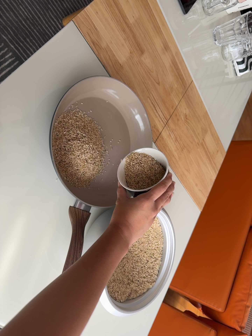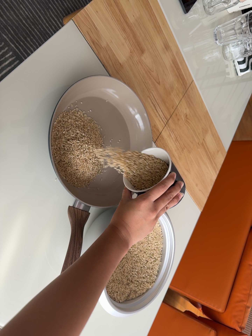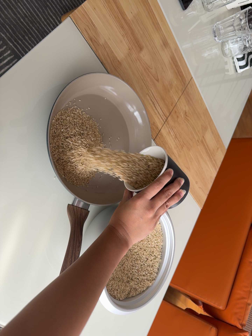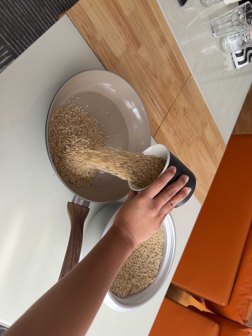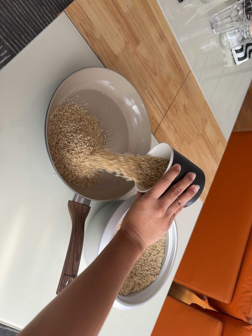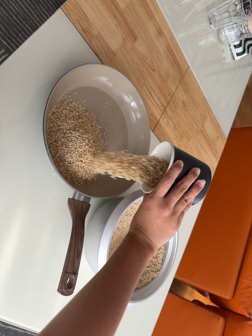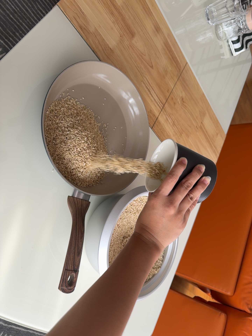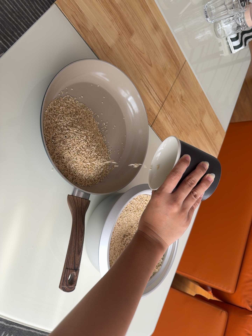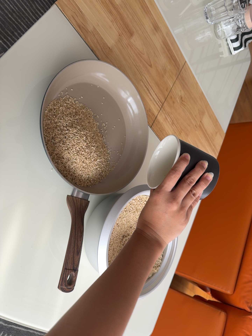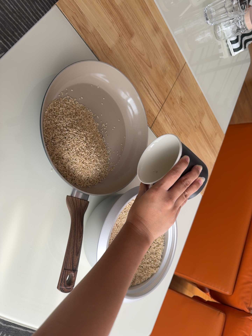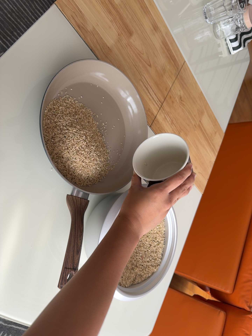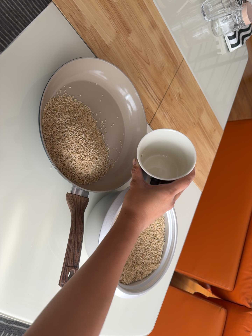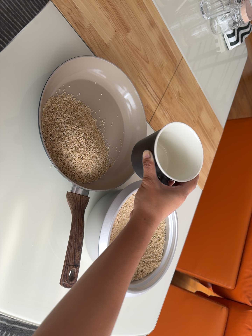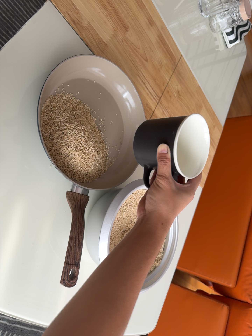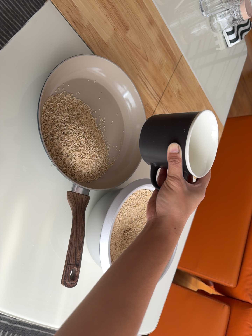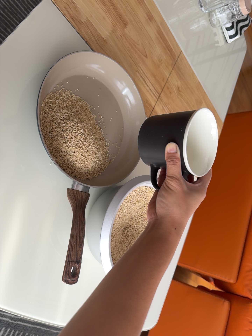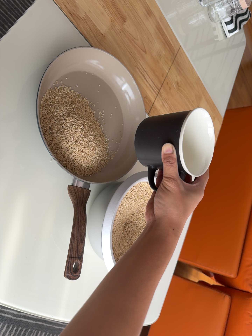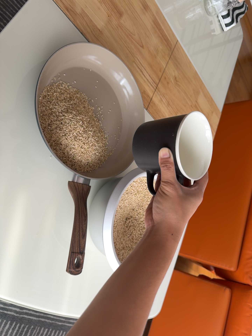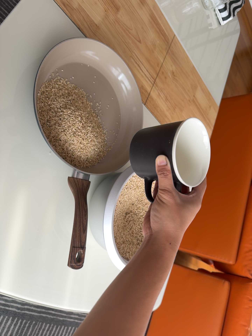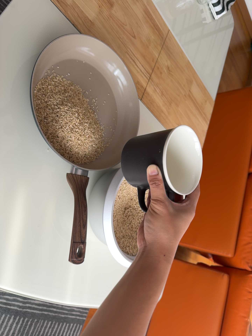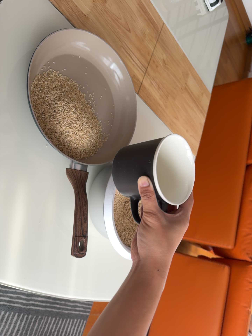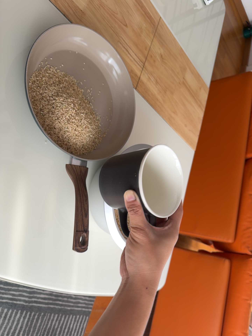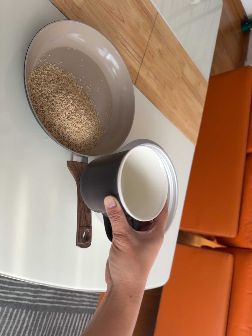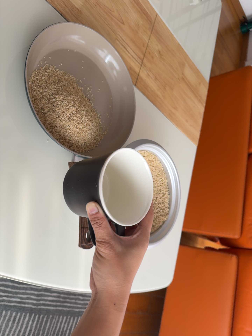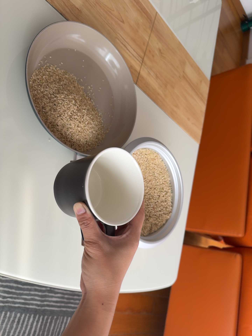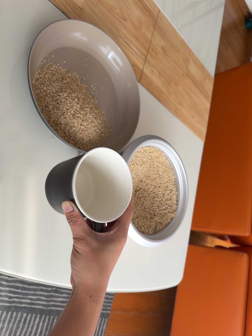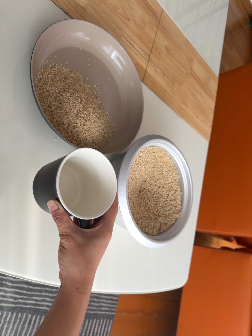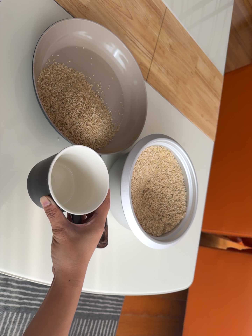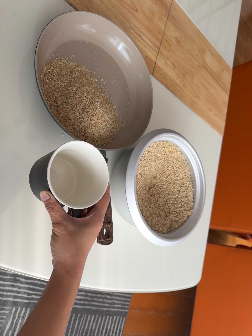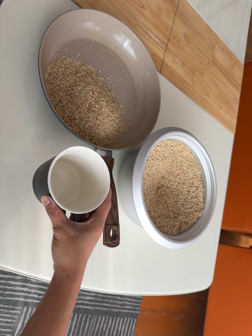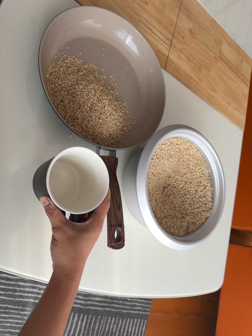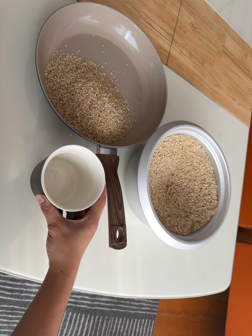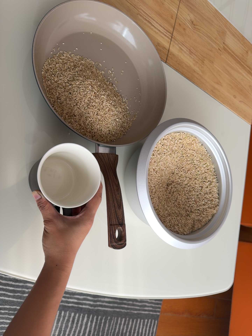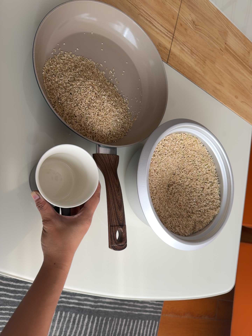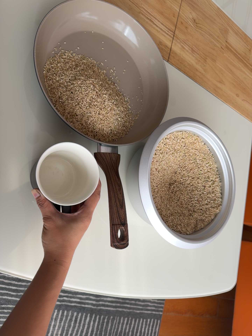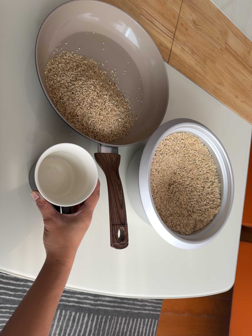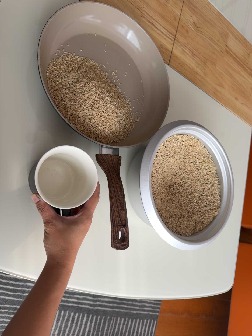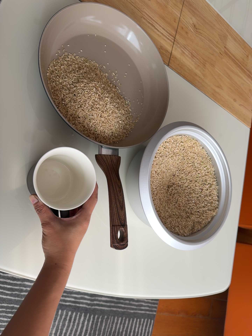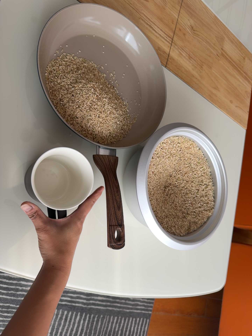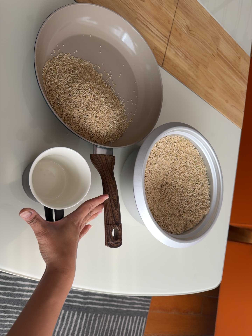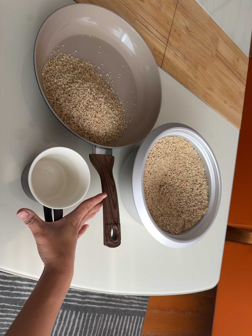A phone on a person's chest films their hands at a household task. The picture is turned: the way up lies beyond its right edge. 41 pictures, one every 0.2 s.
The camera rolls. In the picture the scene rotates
counterclockwise.
0.0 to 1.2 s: The camera shifts only a little, or ends up much as it began.
1.2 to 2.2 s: The camera keeps its place and its aim.
2.2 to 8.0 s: The camera travels toward the bottom of its view, about 7 cm, so close, fixed things drift upward. It rolls about its line of sight by about 15 degrees, and the scene rotates counterclockwise.
The film runs forward here.
